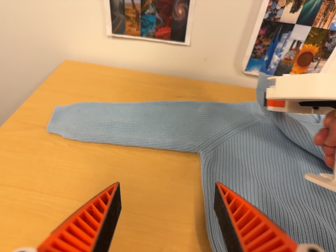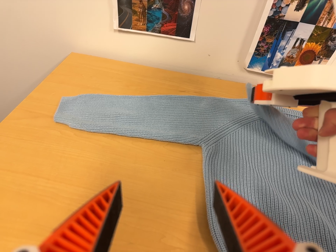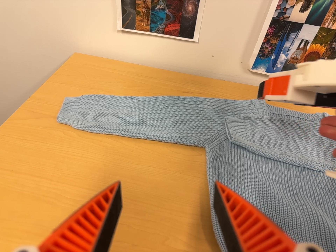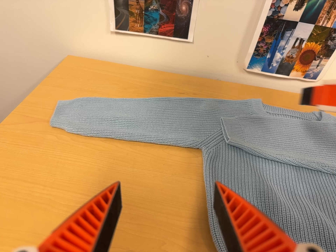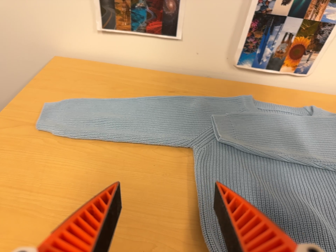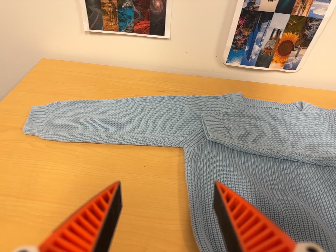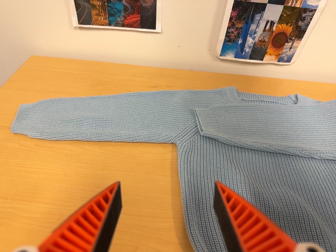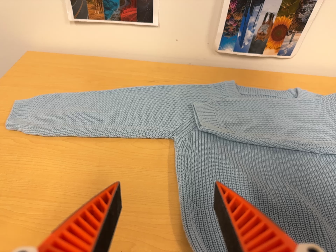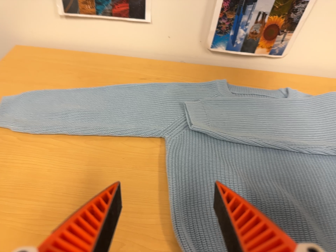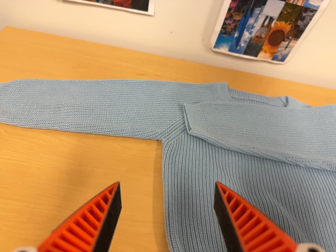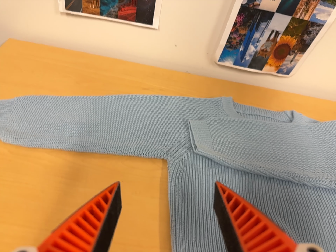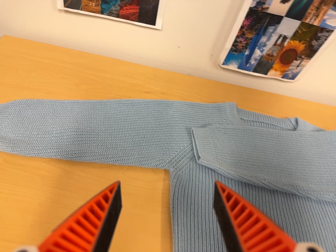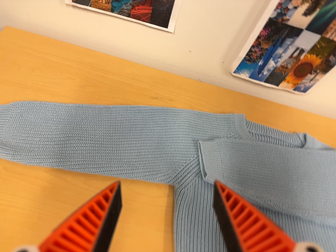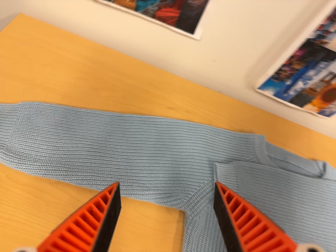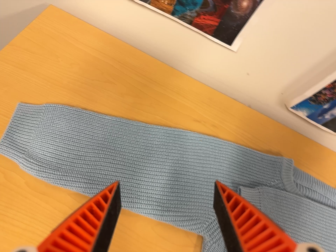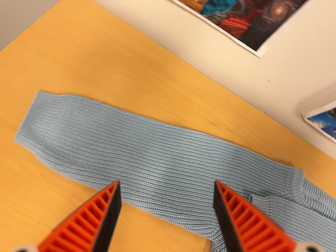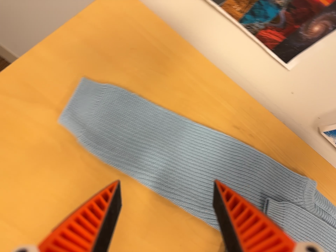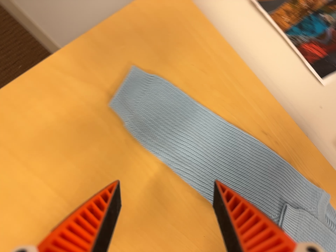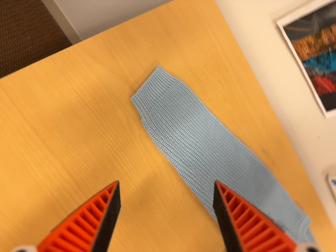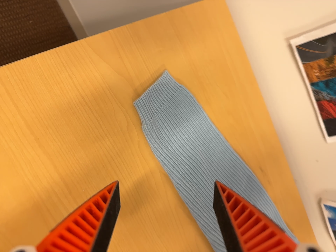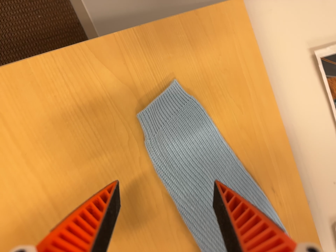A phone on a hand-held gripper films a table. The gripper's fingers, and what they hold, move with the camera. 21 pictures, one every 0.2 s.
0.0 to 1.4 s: The camera shifts only a little, or ends up much as it began.
1.4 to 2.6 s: The camera travels toward the top of its view, forward and to its left, about 22 cm. Its aim tips toward the bottom of its view by about 10 degrees. It rolls about its line of sight by about 15 degrees, and the scene rotates clockwise.
2.6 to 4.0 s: The camera travels to its left and toward the top of its view, about 26 cm, so close, fixed things drift to the right. It rolls about its line of sight by about 45 degrees, and the scene rotates clockwise.
The film runs forward here.
